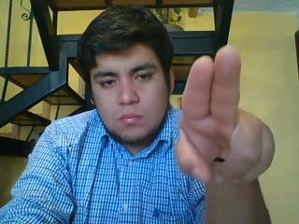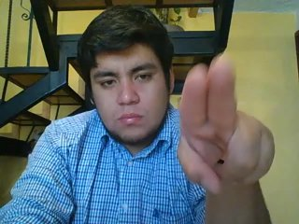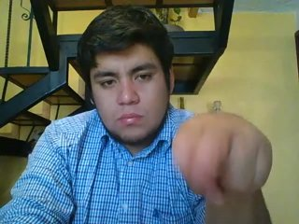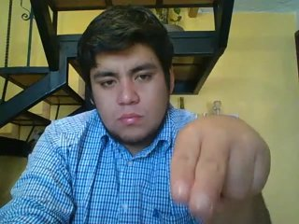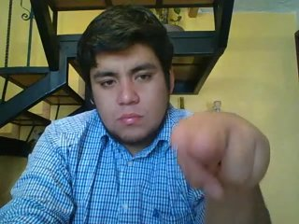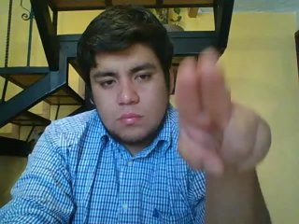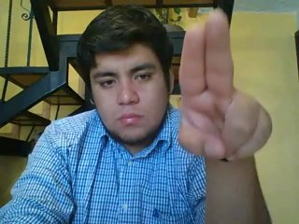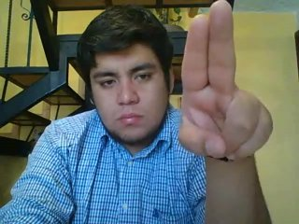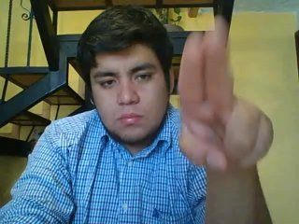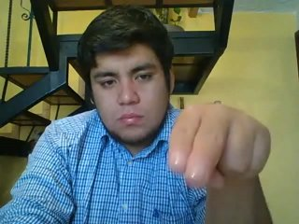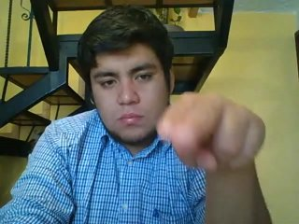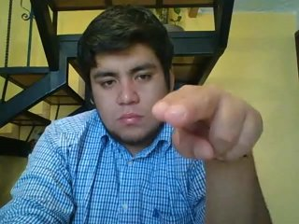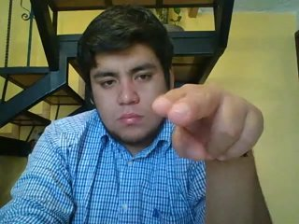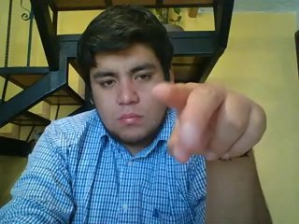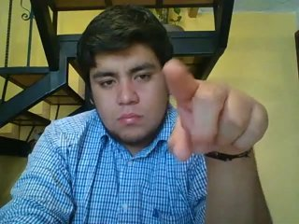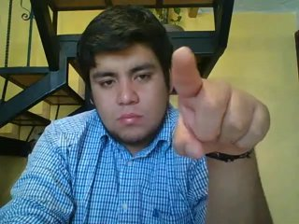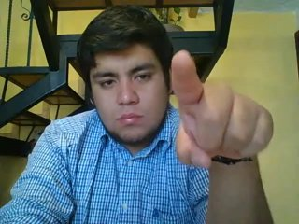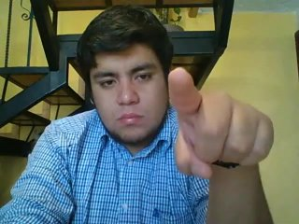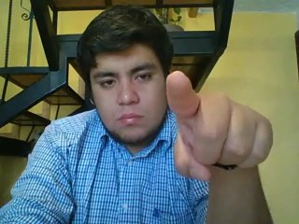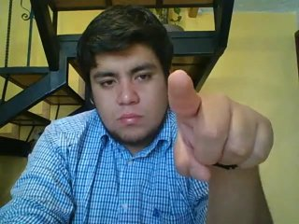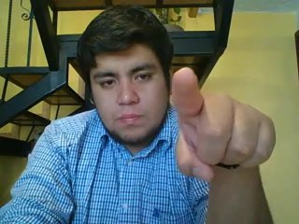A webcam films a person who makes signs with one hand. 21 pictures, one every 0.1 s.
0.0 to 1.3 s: Double click with two fingers.
1.4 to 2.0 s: Pointing with one finger.
